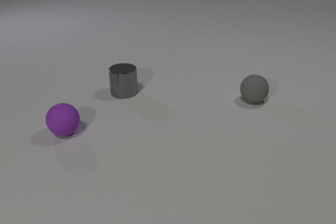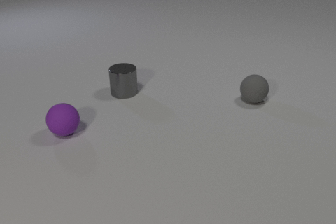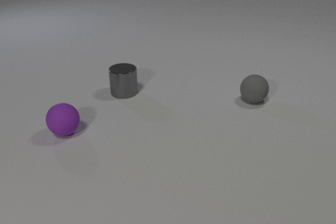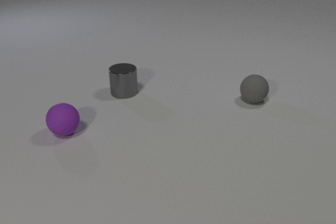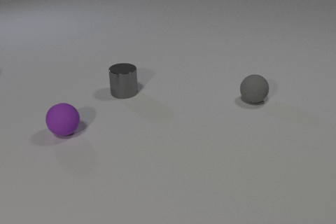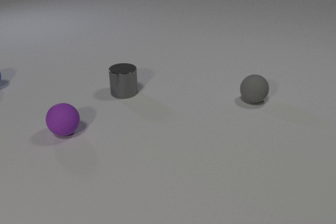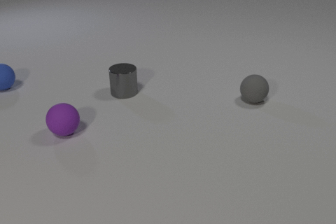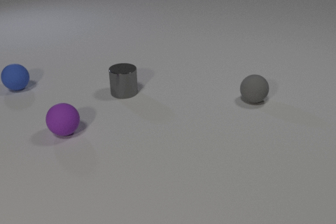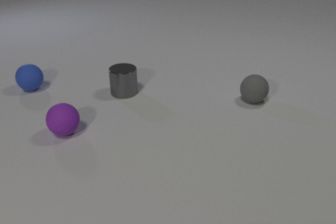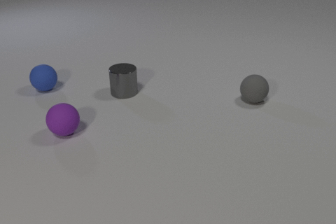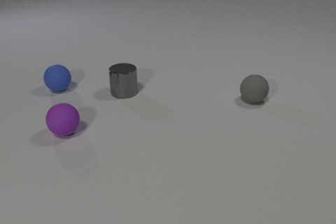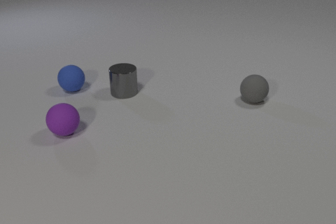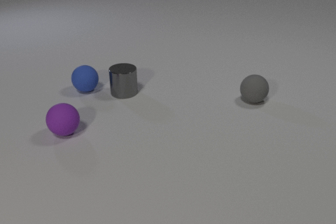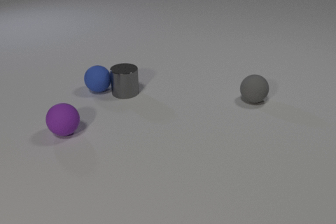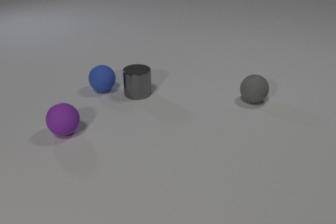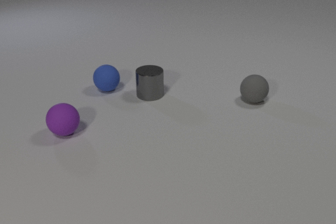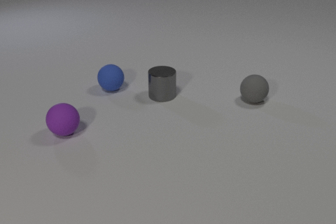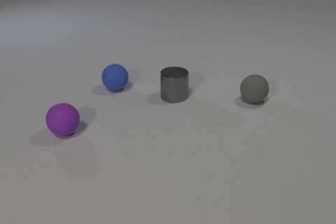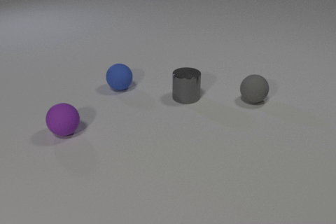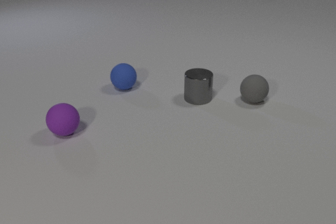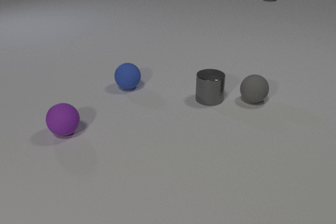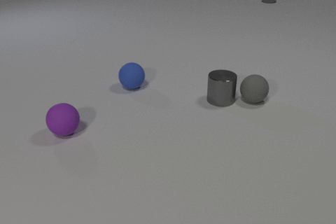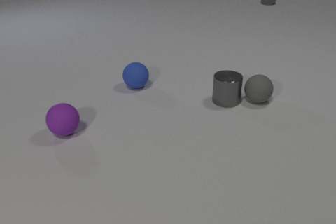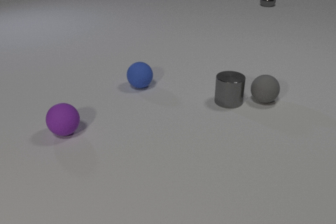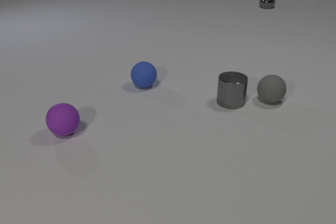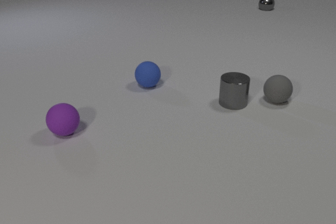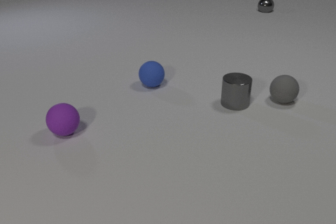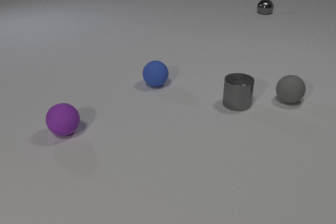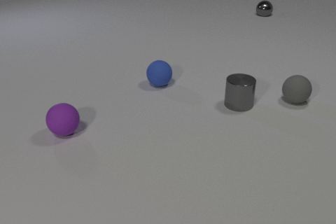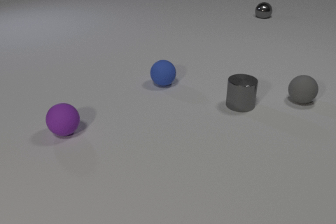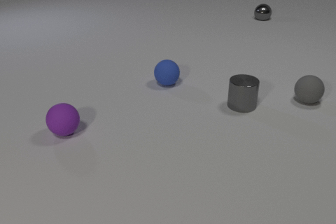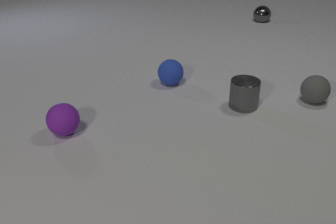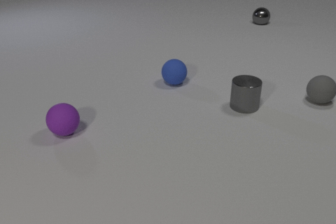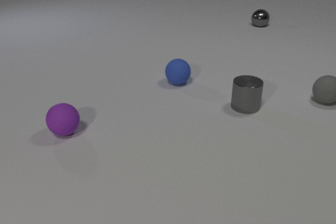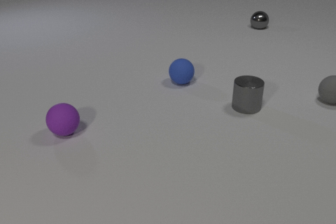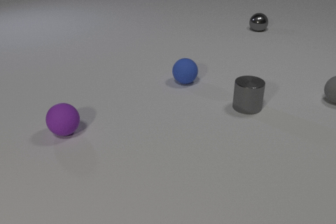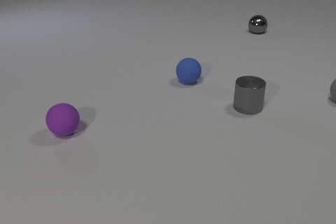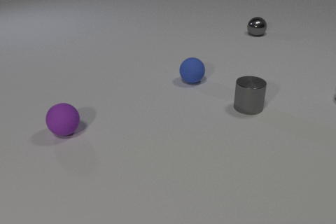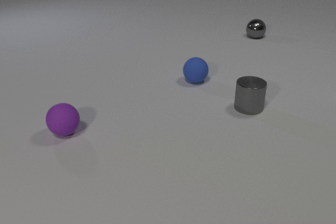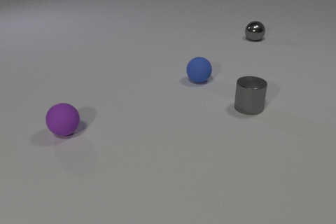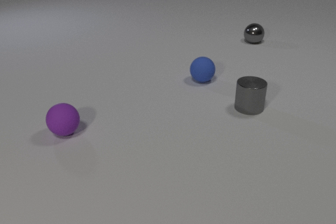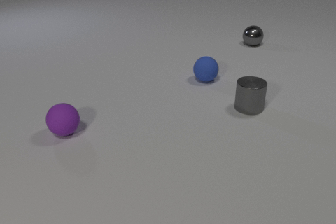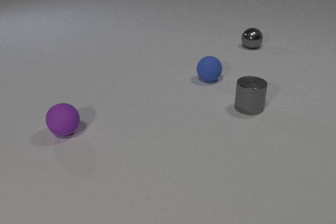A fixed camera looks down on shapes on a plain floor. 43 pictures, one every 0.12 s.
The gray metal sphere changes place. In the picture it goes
toward the camera.
The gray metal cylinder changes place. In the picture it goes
to the right.
0.00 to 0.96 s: The blue rubber sphere comes in at the left edge, rolls to the right and toward the camera.
0.96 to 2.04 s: The blue rubber sphere rolls to the right. The gray metal cylinder slides to the right. The blue rubber sphere and the gray metal cylinder collide.
2.04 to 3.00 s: The blue rubber sphere rolls to the right. The gray metal cylinder slides to the right. The gray rubber sphere rolls to the right. The gray metal sphere comes in at the top edge, rolls toward the camera. The gray metal cylinder and the gray rubber sphere collide.
3.00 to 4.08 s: The blue rubber sphere rolls to the right. The gray metal cylinder slides to the right and toward the camera. The gray rubber sphere rolls to the right. The gray metal sphere rolls toward the camera.
4.08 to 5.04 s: The blue rubber sphere rolls to the right. The gray rubber sphere rolls to the right and away from the camera, leaves at the right edge. The gray metal sphere rolls toward the camera.
How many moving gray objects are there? 3.
What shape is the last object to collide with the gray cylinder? sphere.
What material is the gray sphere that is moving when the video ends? metal.
